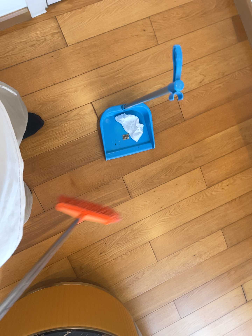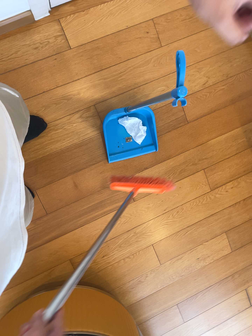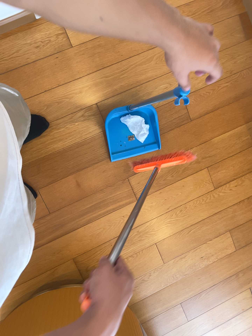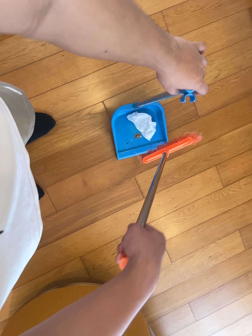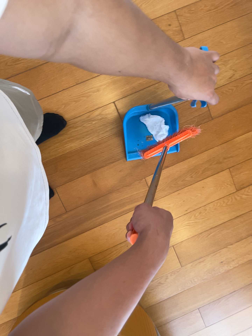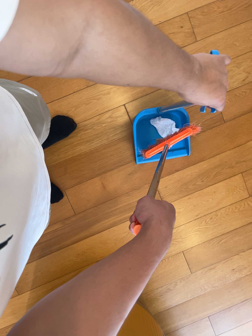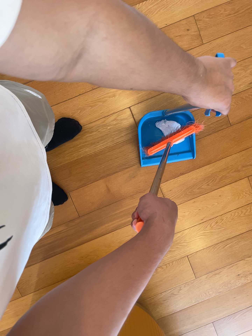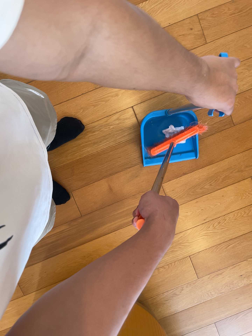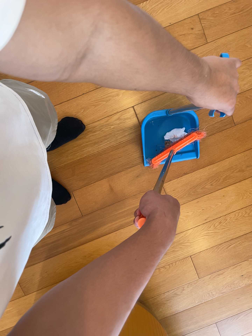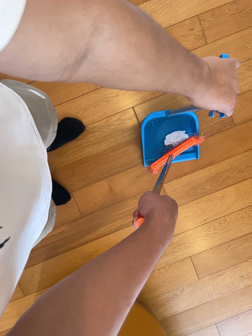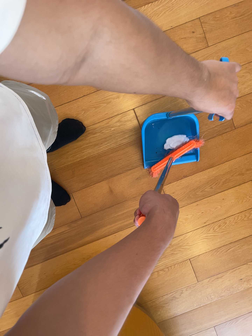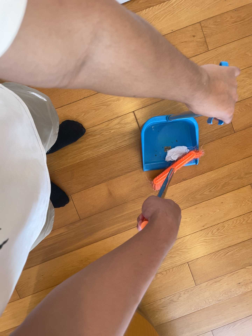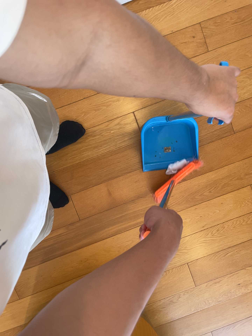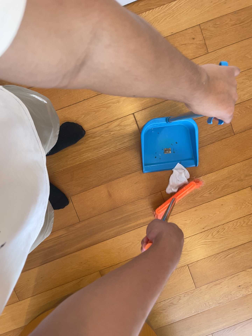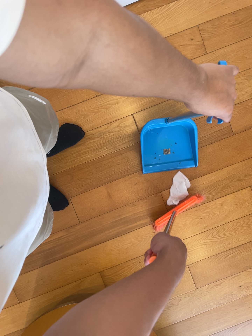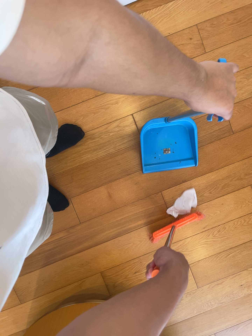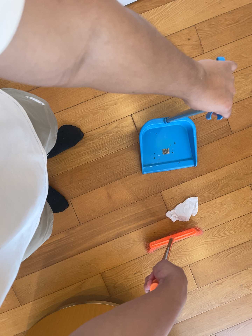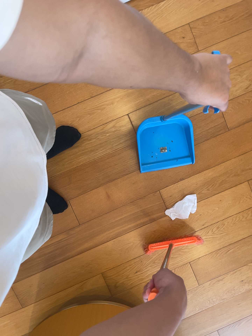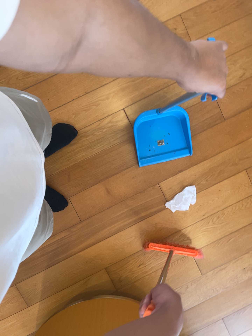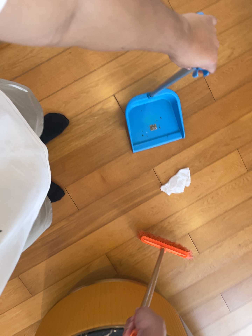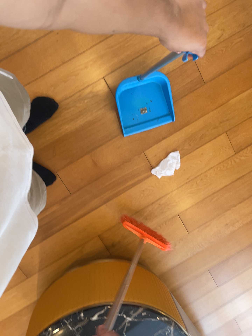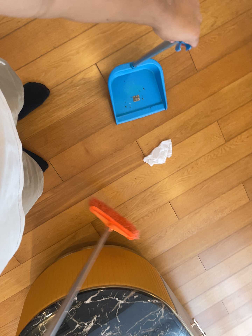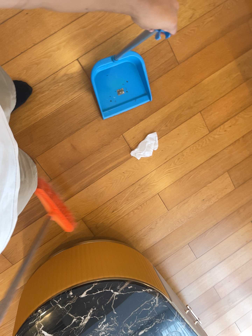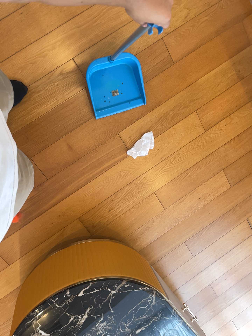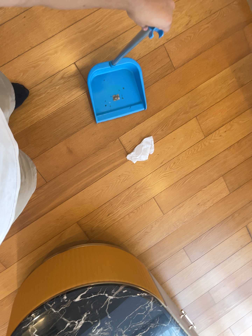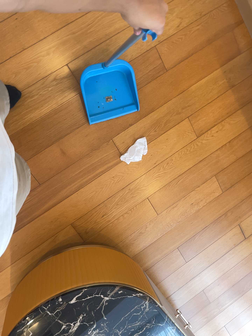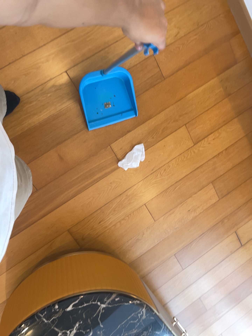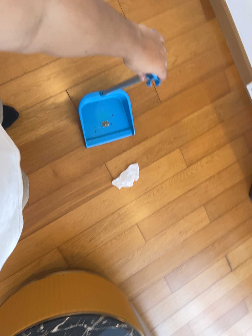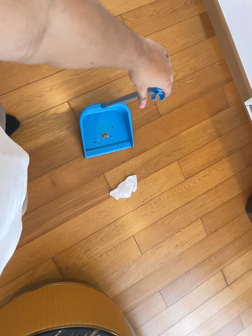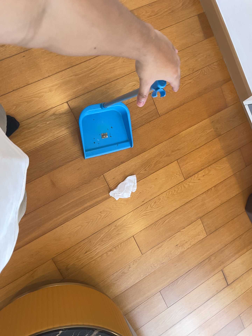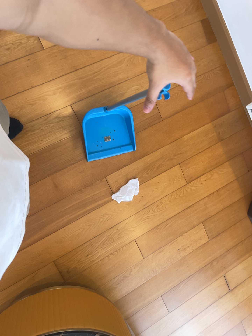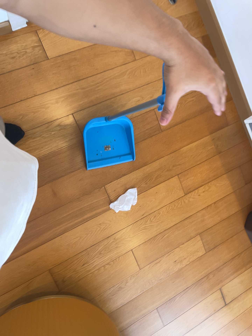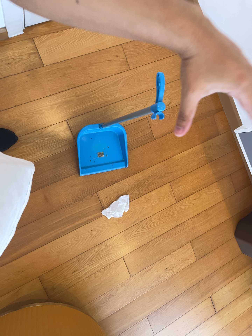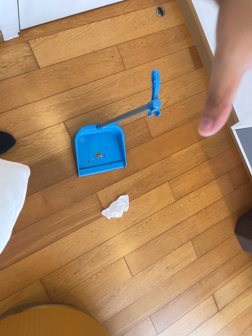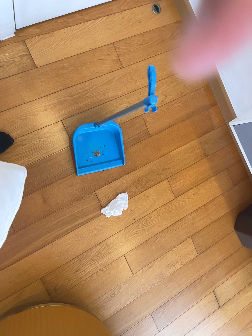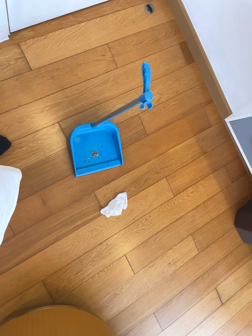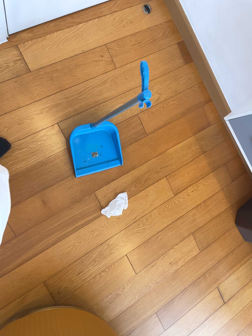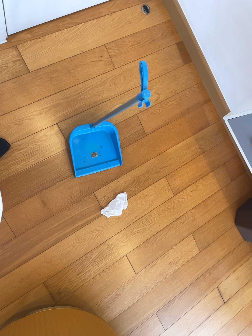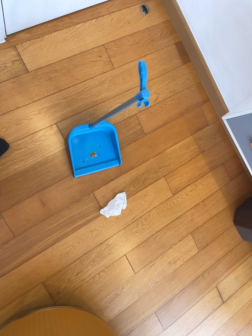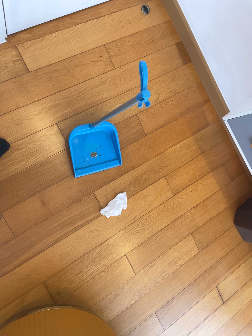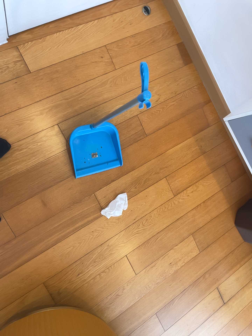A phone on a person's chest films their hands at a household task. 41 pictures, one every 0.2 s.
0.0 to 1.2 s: The camera travels forward, about 6 cm, so what stands in front looms larger.
1.2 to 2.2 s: The camera keeps its place and its aim.
2.2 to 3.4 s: The camera shifts only a little, or ends up much as it began.
3.4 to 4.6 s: The camera swings to its right by about 10 degrees, and the scene slides to the left. Its aim tips toward the bottom of its view by about 10 degrees, and the scene shifts upward. It rolls about its line of sight by about 10 degrees, and the scene rotates counterclockwise.
4.6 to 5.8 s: The camera's aim tips toward the top of its view by about 10 degrees, and the scene shifts downward.
5.8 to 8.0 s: The camera travels toward the bottom of its view, about 6 cm.
The film runs backward here.
